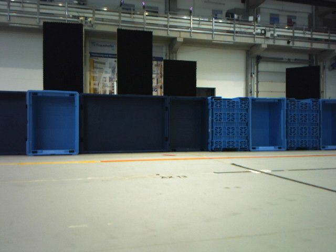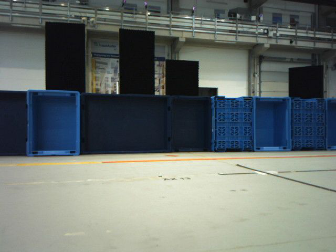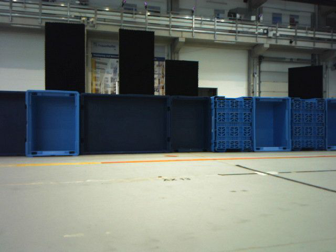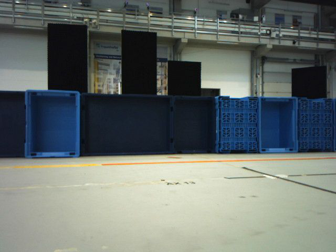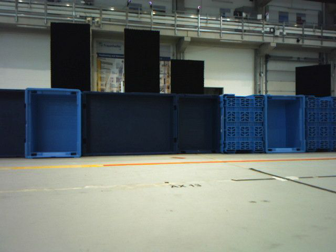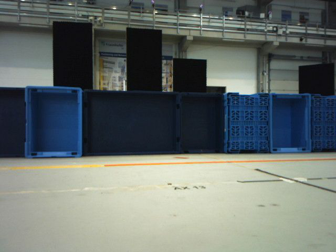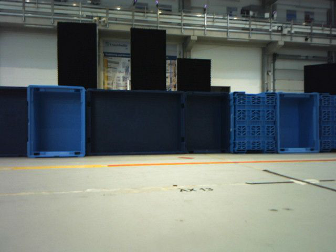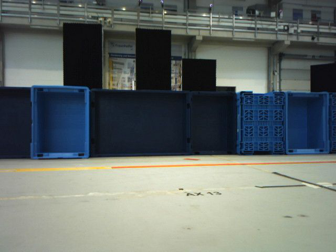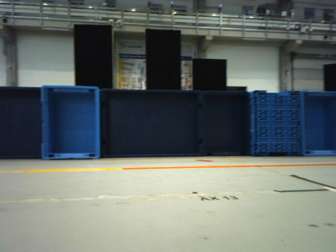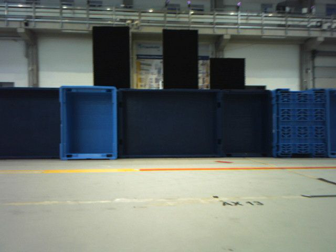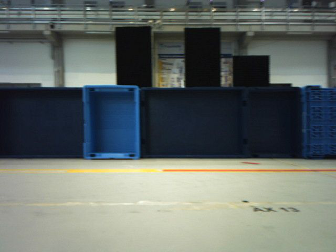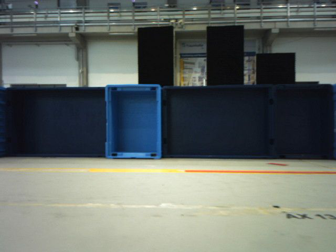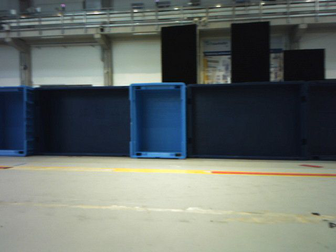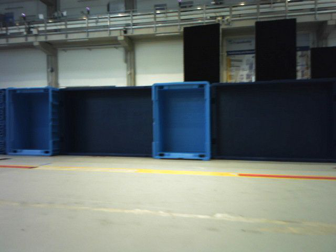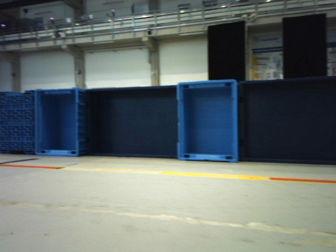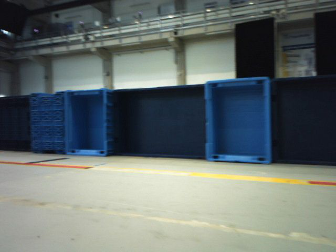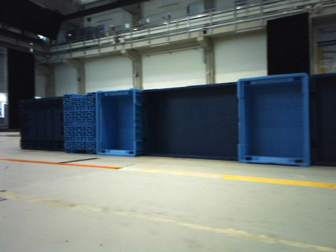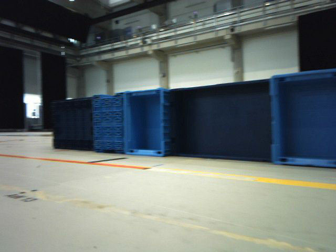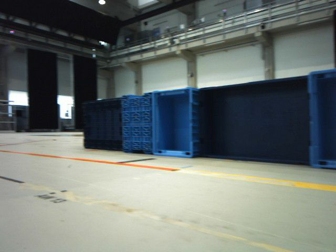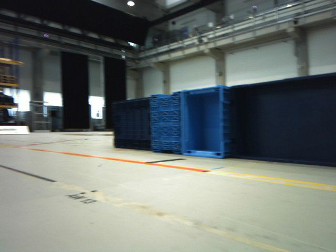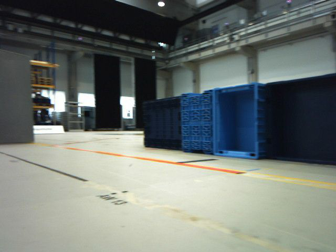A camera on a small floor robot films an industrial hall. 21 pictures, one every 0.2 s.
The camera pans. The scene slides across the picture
to the right.
The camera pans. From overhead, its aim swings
counterclockwise.
0.0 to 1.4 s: The camera travels forward, about 0.2 m, so what stands in front looms larger.
1.4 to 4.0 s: The camera swings to its left by about 65 degrees, and the scene slides to the right. It travels forward, about 0.4 m.
The film runs forward here.
